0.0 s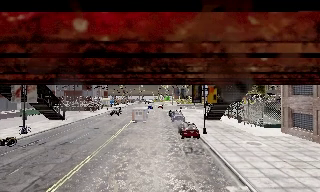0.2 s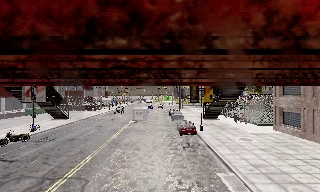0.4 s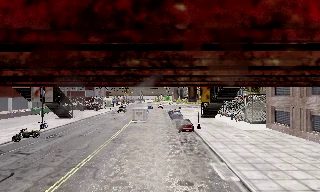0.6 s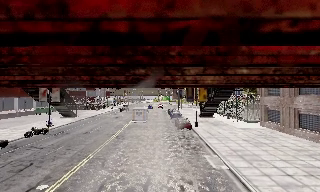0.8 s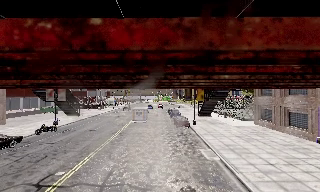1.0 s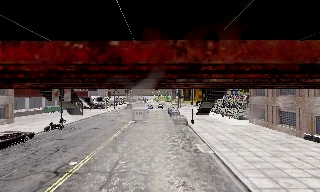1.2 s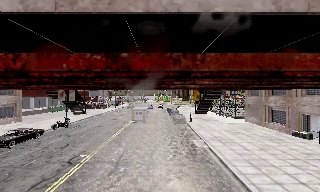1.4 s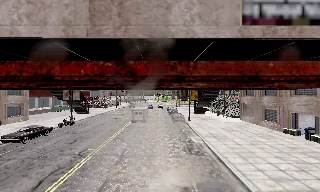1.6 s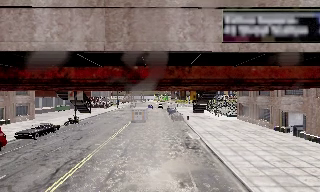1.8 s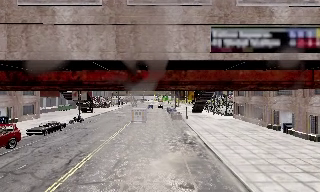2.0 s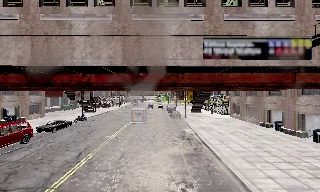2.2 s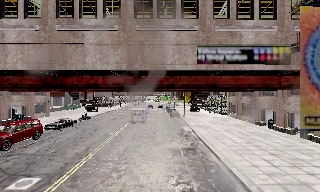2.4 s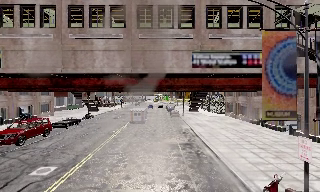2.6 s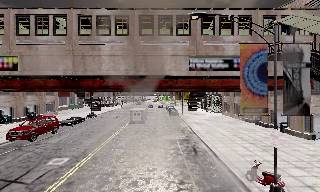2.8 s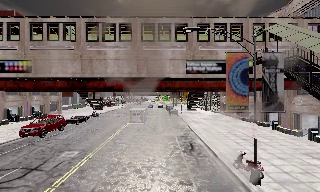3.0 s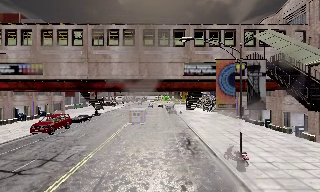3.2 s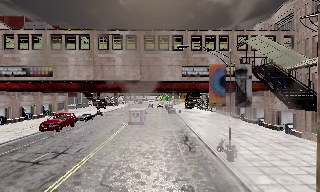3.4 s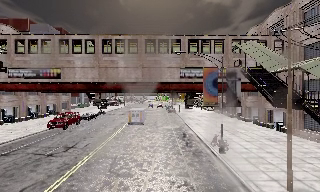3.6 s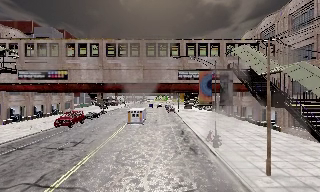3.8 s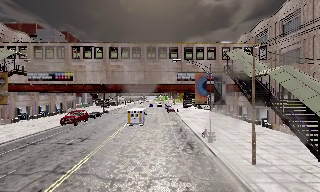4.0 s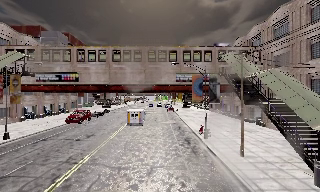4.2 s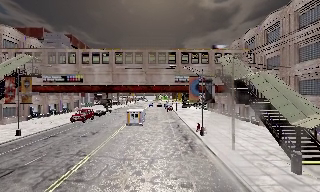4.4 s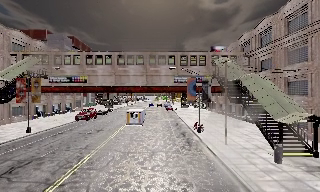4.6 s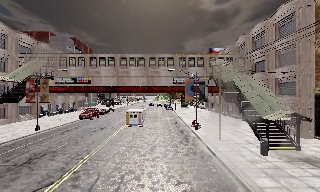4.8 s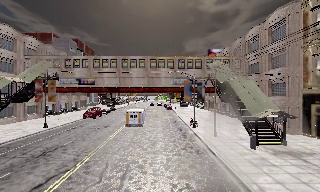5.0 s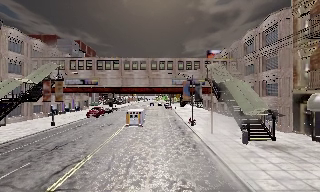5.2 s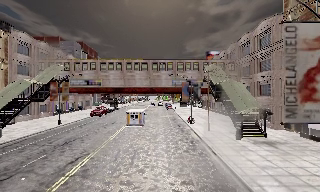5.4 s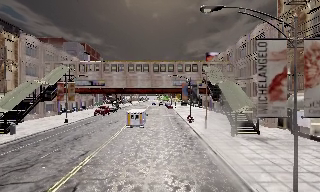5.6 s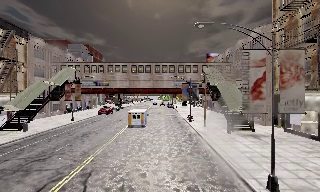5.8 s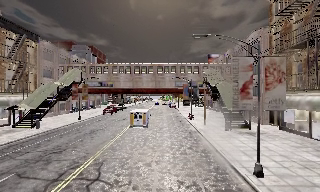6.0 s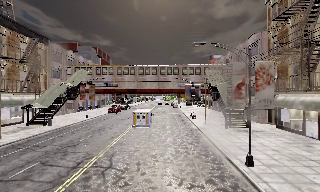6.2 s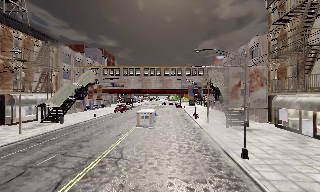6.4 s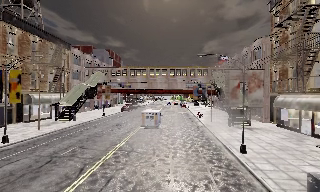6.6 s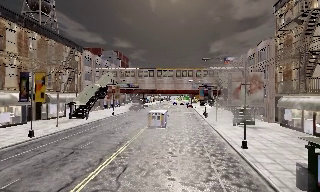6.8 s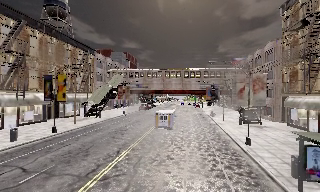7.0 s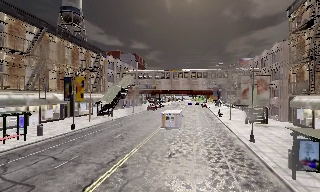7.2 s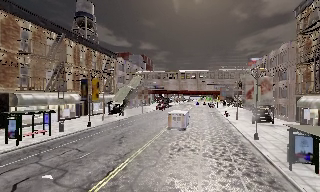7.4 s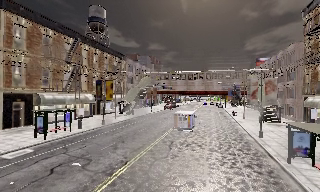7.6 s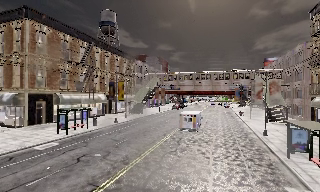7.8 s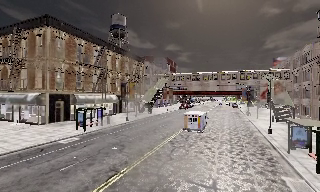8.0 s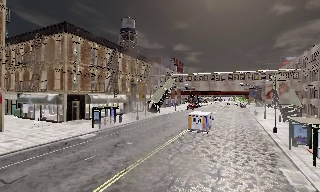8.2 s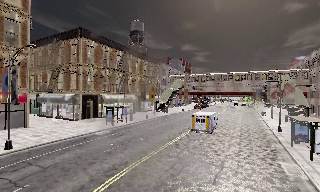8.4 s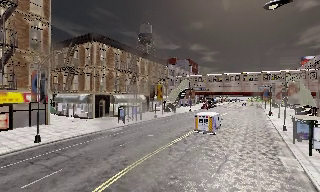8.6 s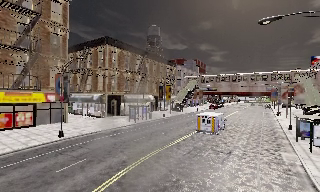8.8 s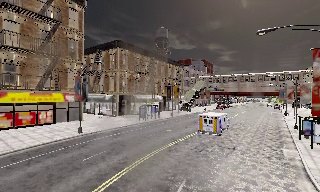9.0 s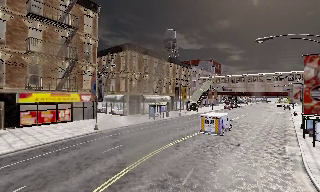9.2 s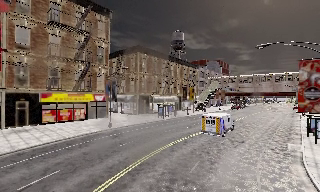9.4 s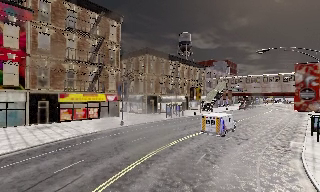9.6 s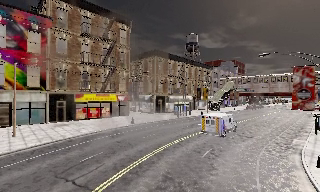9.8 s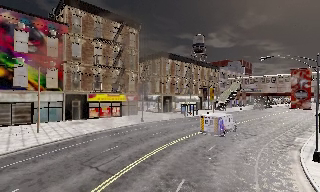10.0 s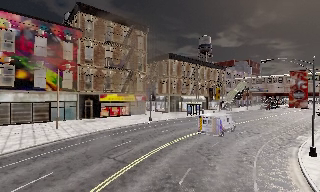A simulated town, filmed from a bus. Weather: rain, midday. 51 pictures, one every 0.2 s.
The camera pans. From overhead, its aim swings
counterclockwise.
The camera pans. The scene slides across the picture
to the right.
0.0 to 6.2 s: The camera travels backward, about 45 m, so what stands in front gets smaller.
6.2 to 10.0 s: The camera swings to its left by about 45 degrees, and the scene slides to the right. It travels backward, about 25 m.
The film runs backward here.
